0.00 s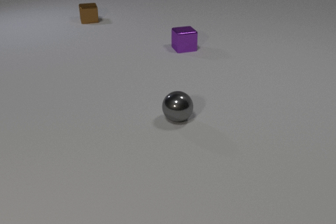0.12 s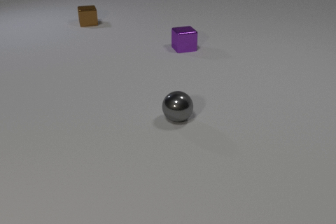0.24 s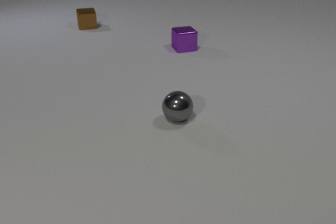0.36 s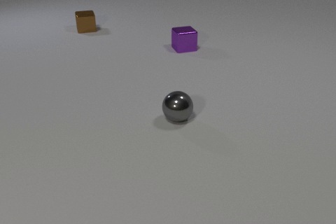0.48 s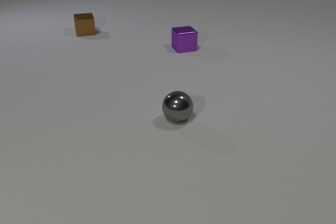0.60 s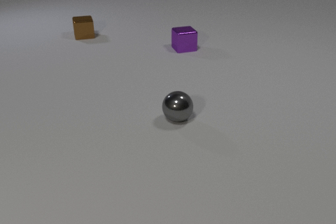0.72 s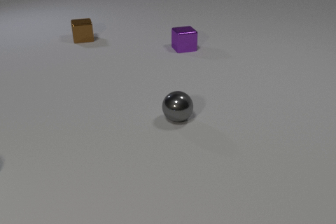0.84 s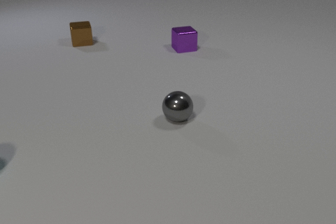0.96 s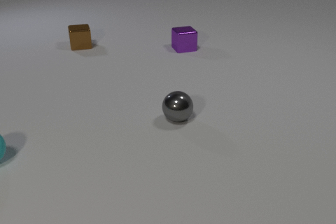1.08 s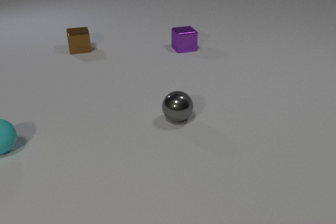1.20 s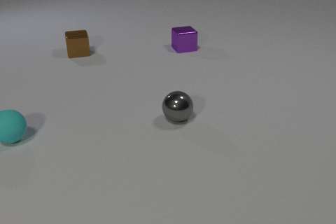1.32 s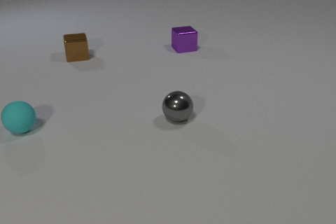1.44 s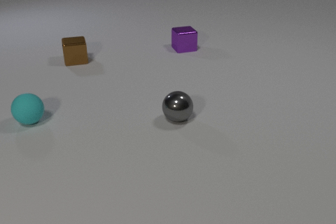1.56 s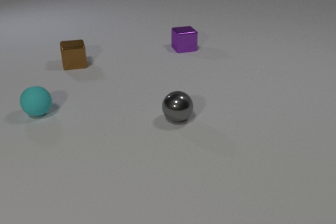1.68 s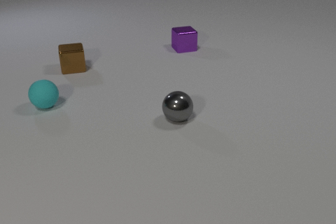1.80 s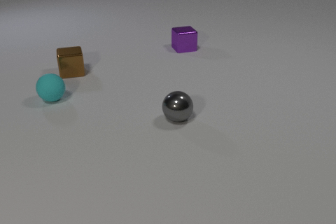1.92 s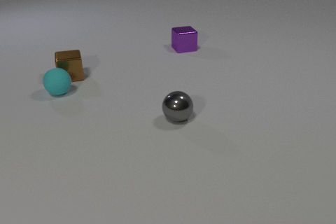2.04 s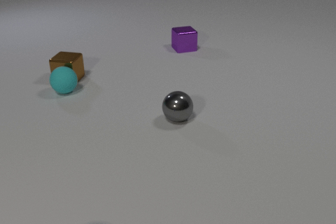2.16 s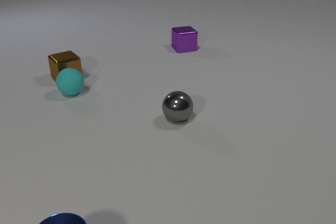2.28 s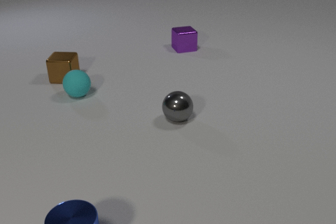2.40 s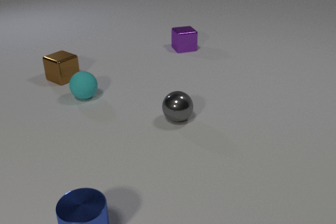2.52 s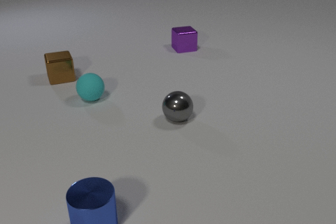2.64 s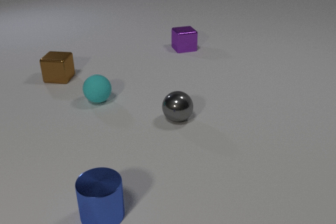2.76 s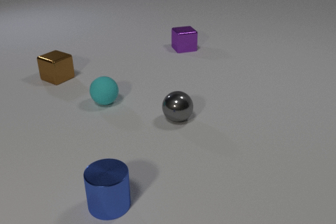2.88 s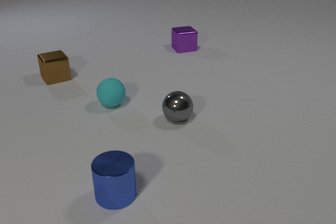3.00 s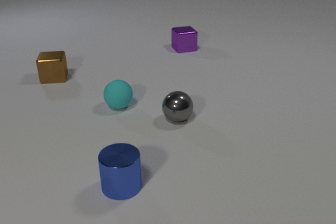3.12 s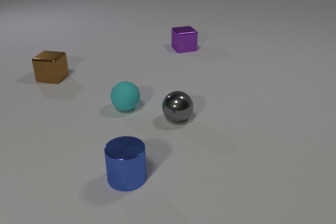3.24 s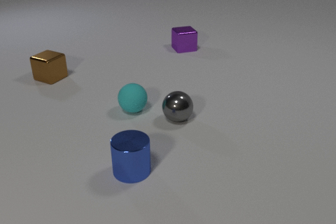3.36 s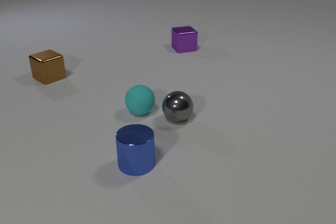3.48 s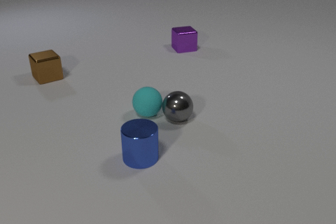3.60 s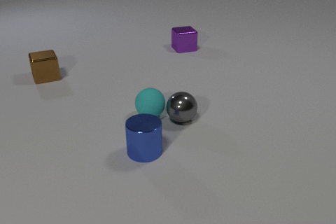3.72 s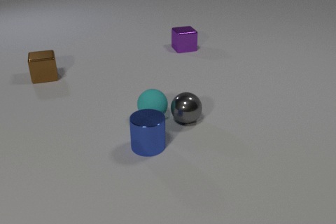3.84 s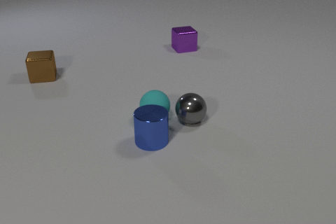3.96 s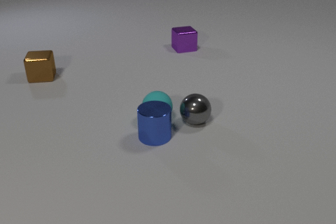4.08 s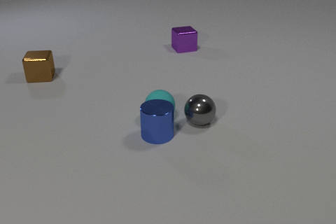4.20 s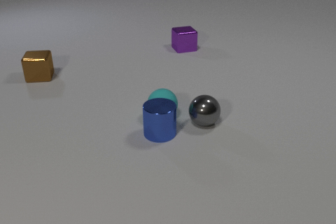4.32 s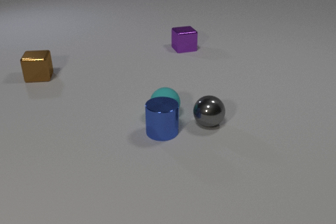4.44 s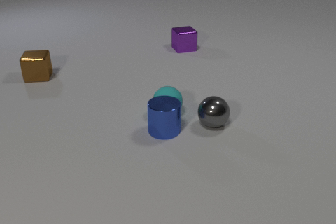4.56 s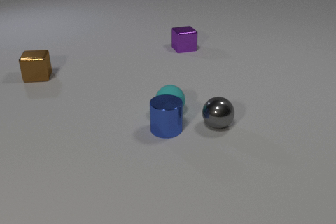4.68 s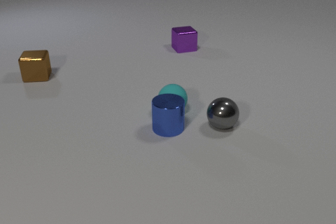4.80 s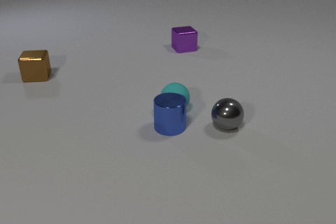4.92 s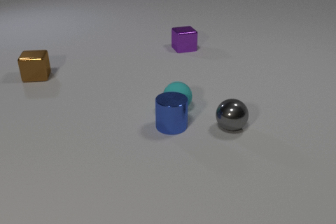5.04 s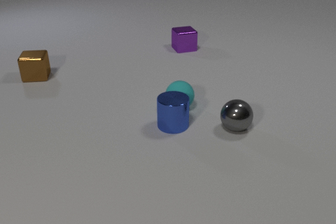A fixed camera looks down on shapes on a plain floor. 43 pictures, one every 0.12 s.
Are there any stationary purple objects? yes.
How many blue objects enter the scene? 1.
What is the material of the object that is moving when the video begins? metal.
0.00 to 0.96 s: The cyan rubber sphere comes in at the left edge. The brown metal cube slides toward the camera.
0.96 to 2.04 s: The cyan rubber sphere rolls away from the camera and to the right. The brown metal cube slides toward the camera. The cyan rubber sphere and the brown metal cube collide.
2.04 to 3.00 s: The cyan rubber sphere rolls to the right and toward the camera. The brown metal cube slides to the left and away from the camera. The blue metal cylinder comes in at the bottom edge, slides away from the camera and to the right.
3.00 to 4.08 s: The cyan rubber sphere rolls to the right and toward the camera. The brown metal cube slides to the left and away from the camera. The gray metal sphere rolls to the right. The blue metal cylinder slides away from the camera and to the right. The cyan rubber sphere and the gray metal sphere collide. The cyan rubber sphere and the blue metal cylinder collide.
4.08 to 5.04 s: The cyan rubber sphere rolls away from the camera and to the right. The gray metal sphere rolls to the right. The blue metal cylinder slides away from the camera and to the right.
